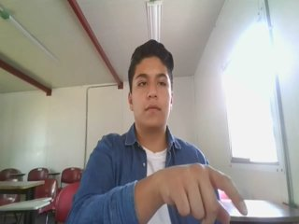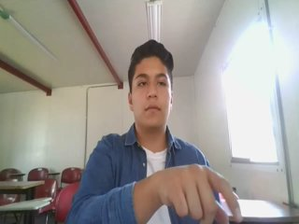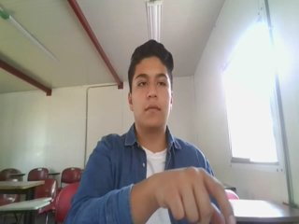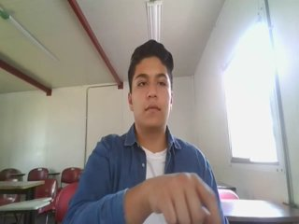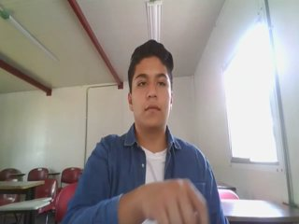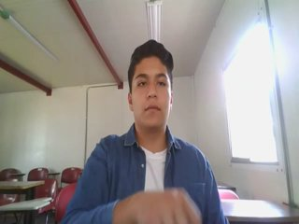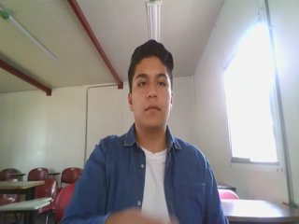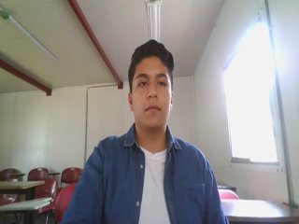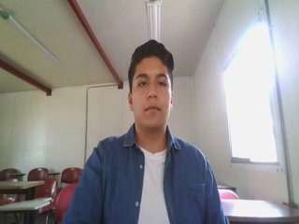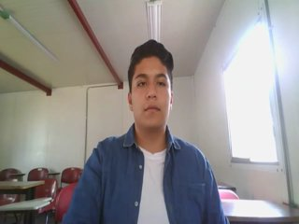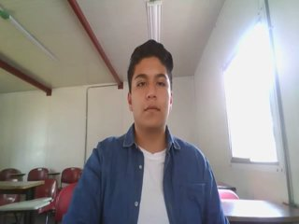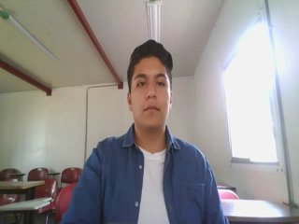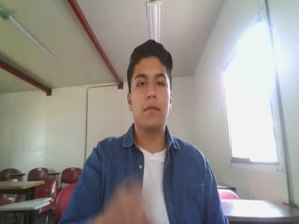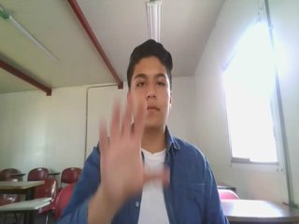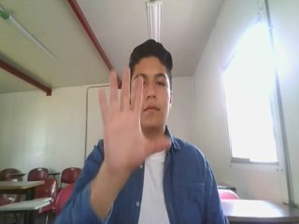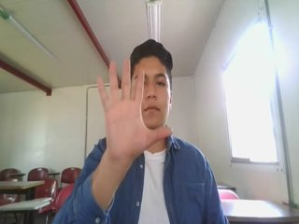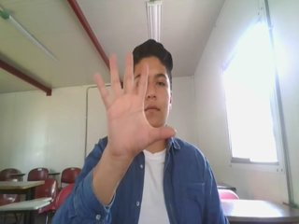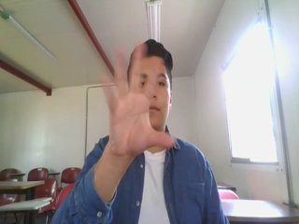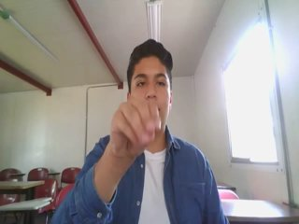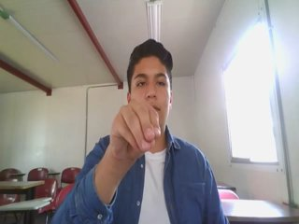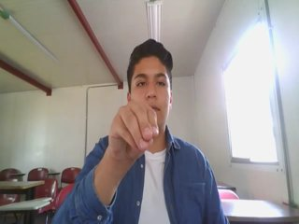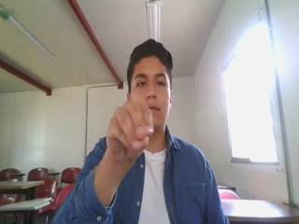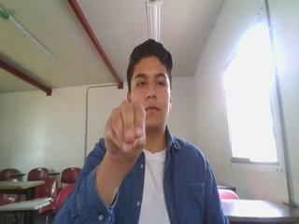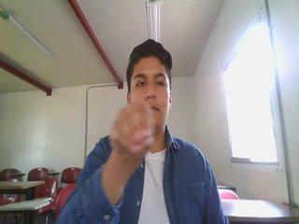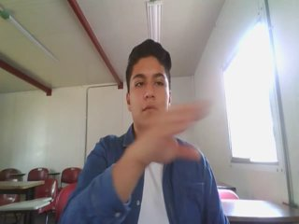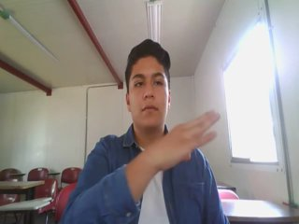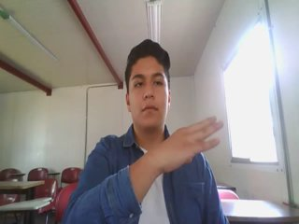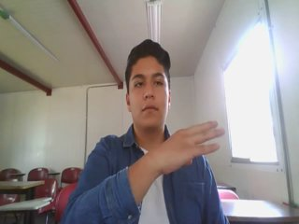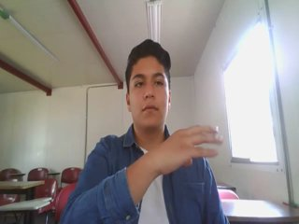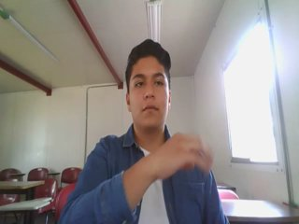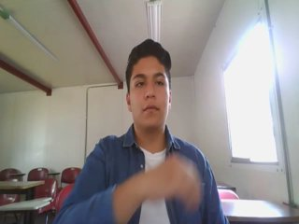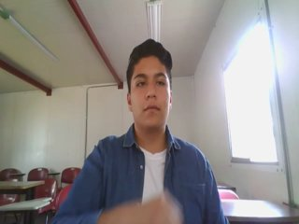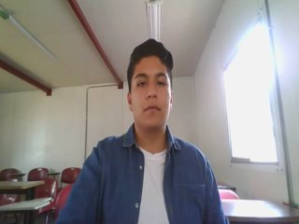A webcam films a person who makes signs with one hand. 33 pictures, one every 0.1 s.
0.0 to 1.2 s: Non-gesture.
1.3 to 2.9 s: On the screen the hand sweeps to the right. The name of the sign: Throw left.
